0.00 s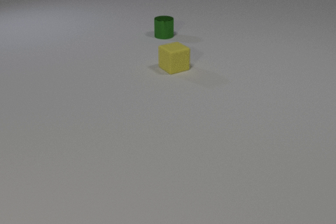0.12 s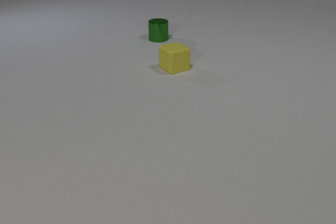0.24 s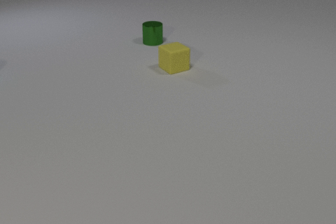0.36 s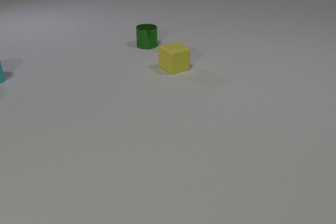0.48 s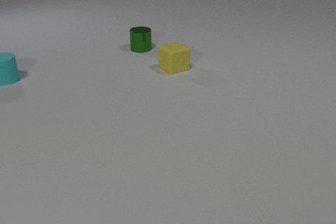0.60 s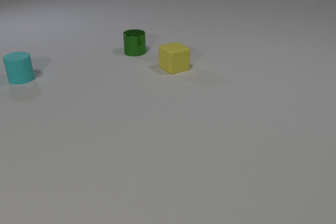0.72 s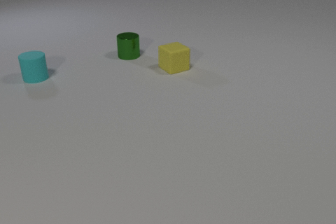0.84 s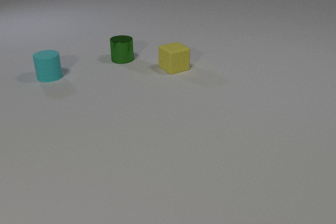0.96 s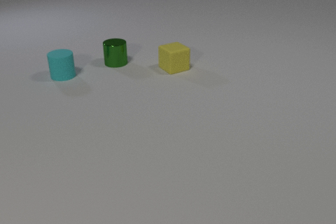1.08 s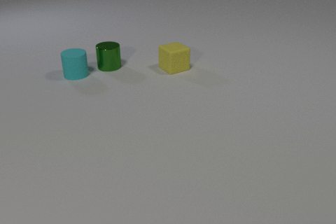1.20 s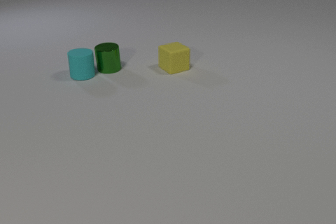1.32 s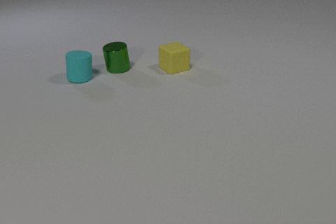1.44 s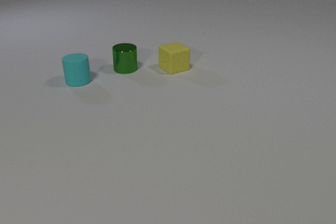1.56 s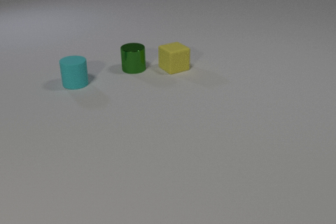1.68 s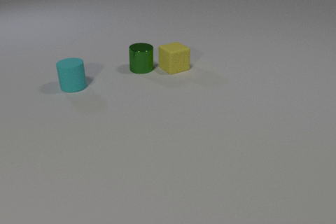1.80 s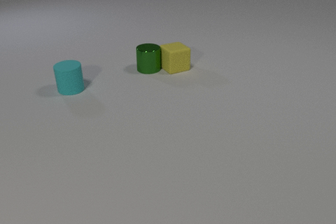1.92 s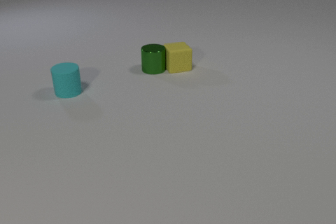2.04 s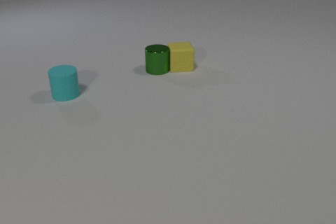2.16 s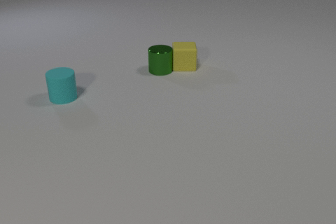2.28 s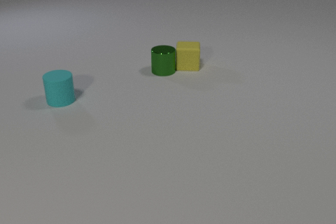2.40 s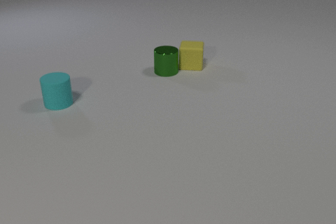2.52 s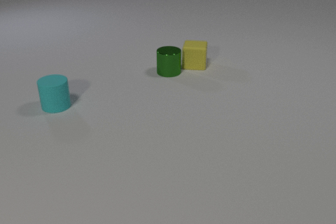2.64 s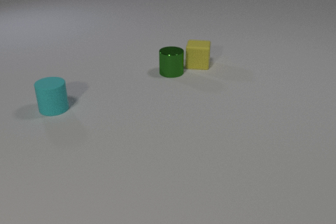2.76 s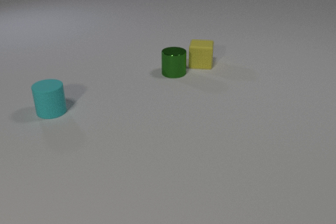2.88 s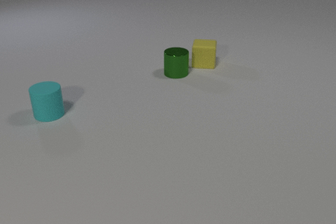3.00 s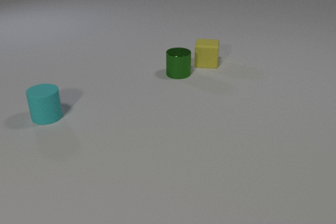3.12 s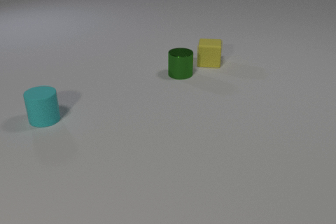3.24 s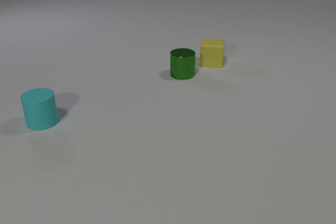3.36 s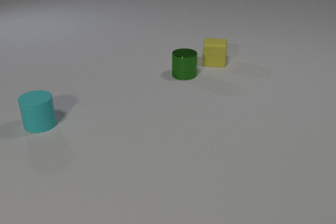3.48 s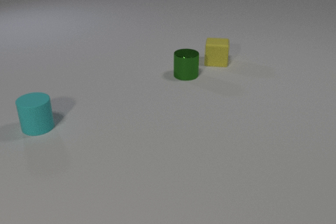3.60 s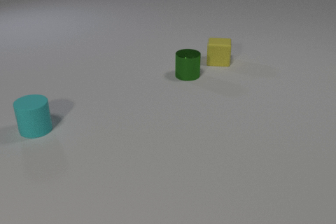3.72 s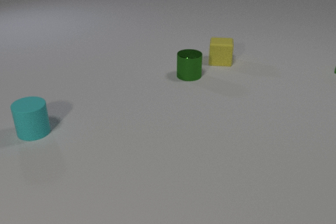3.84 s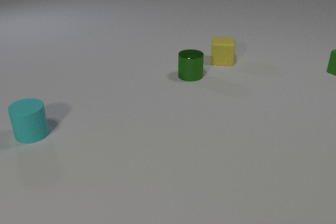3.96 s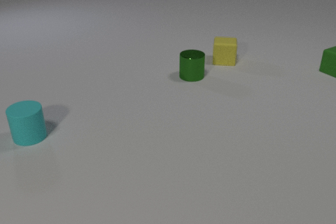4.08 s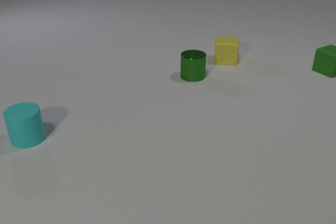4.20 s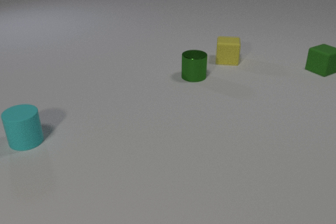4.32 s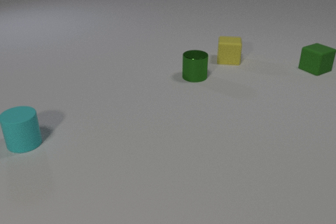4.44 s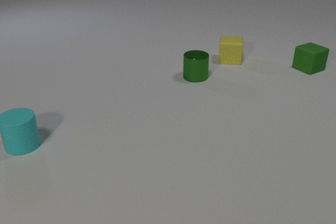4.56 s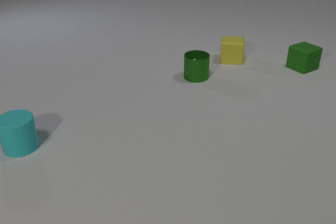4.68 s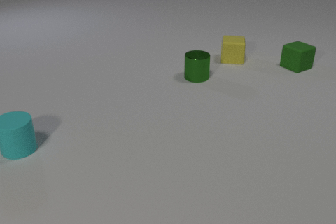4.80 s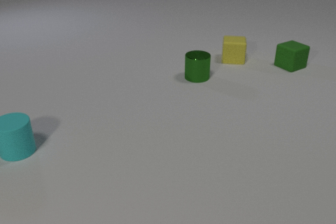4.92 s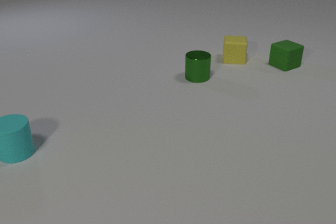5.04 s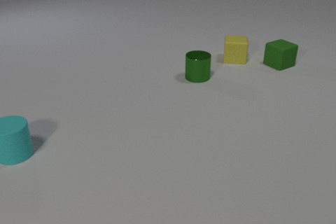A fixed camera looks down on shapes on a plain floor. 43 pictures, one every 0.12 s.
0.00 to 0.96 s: The green metal cylinder slides toward the camera and to the left. The cyan rubber cylinder comes in at the left edge, slides to the right.
0.96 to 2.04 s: The green metal cylinder slides to the right and toward the camera. The cyan rubber cylinder slides toward the camera. The yellow rubber cube slides to the right, spins so that its near face slides to the left, clockwise seen from above. The green metal cylinder and the cyan rubber cylinder collide. The green metal cylinder and the yellow rubber cube collide.
2.04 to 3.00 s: The green metal cylinder slides to the right and toward the camera. The cyan rubber cylinder slides toward the camera and to the left. The yellow rubber cube slides to the right and away from the camera.
3.00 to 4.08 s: The green metal cylinder slides to the right. The cyan rubber cylinder slides toward the camera and to the left. The yellow rubber cube slides to the right and away from the camera. The green rubber cube comes in at the right edge, slides to the left.
4.08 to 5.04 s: The cyan rubber cylinder slides toward the camera and to the left. The yellow rubber cube slides to the right and away from the camera. The green rubber cube slides to the left.
What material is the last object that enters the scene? rubber.
How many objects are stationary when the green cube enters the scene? 0.
What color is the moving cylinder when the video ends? cyan.
